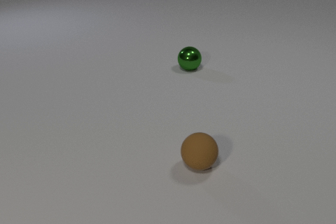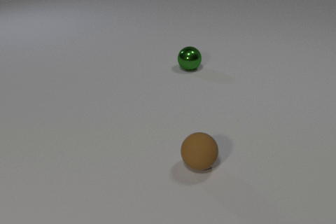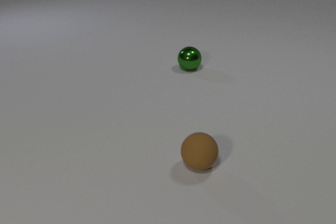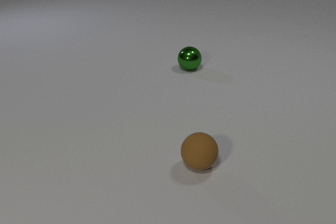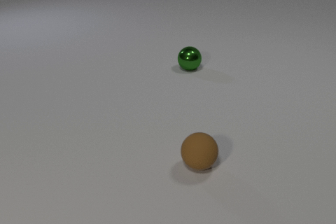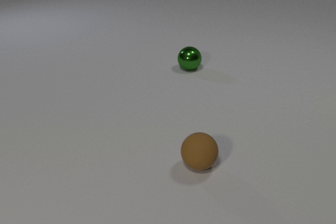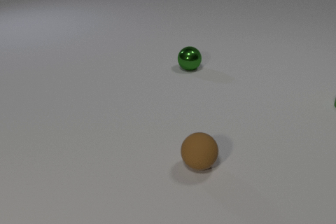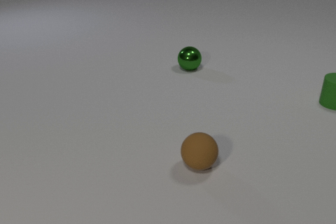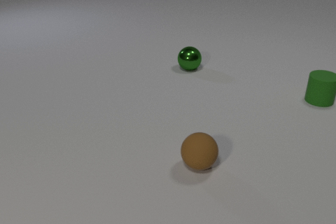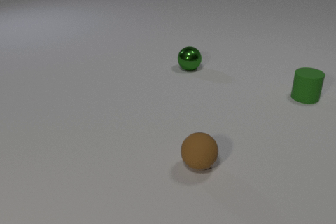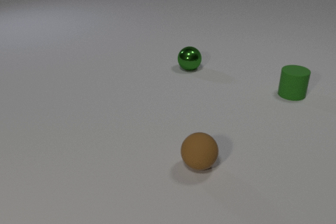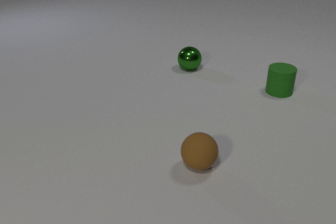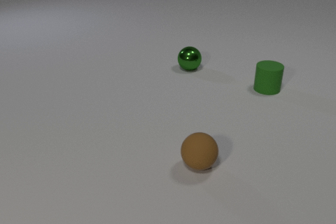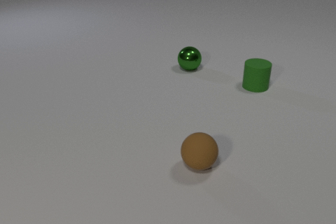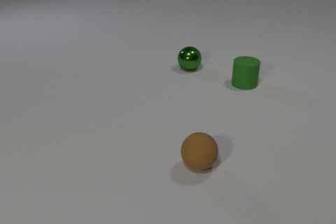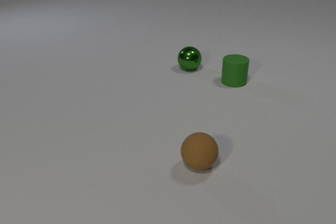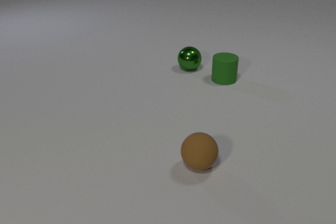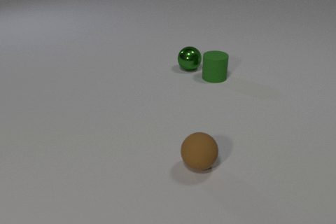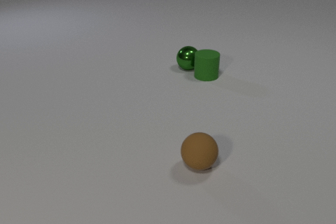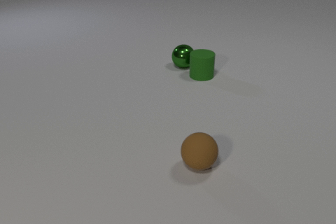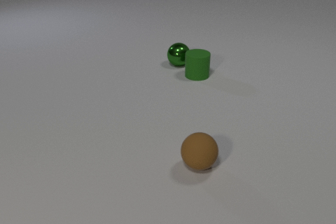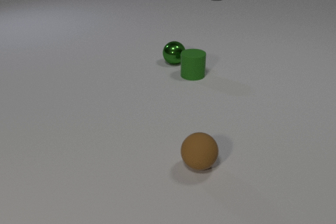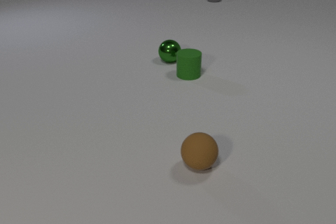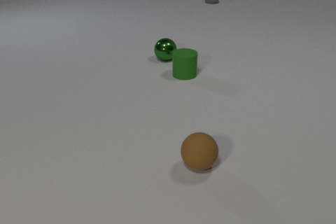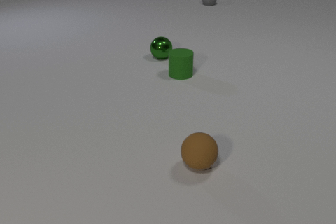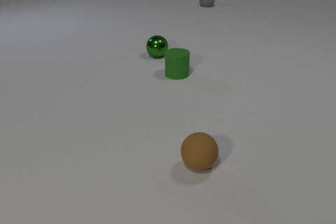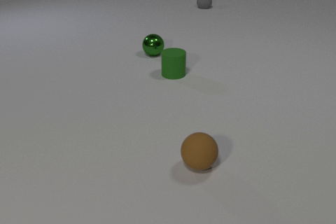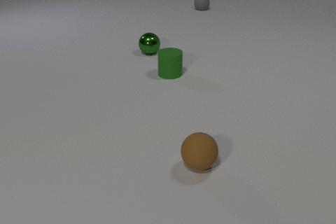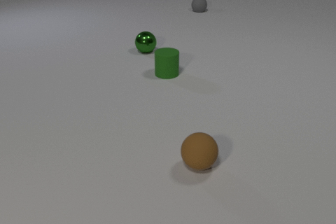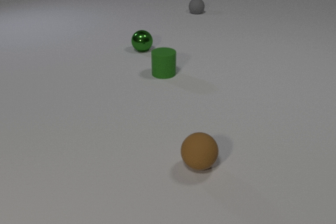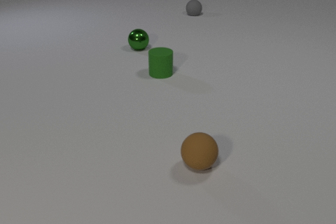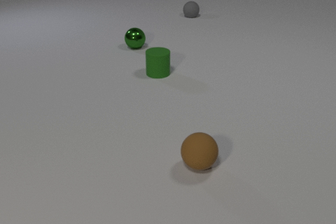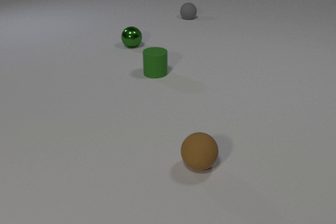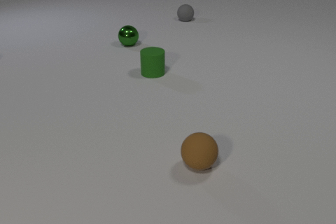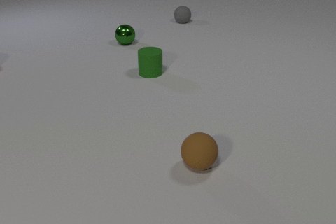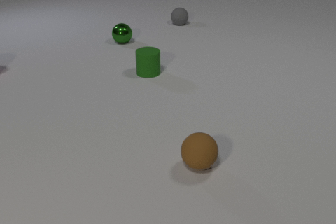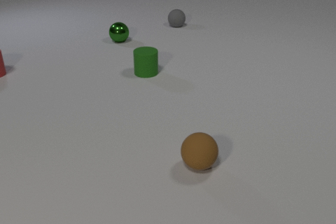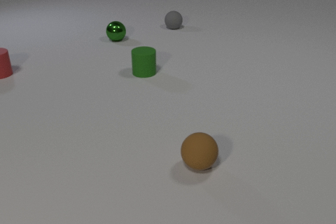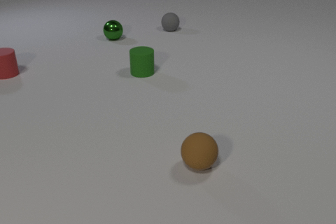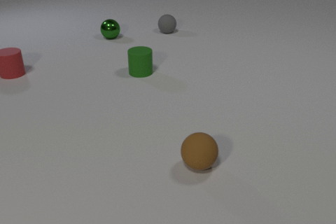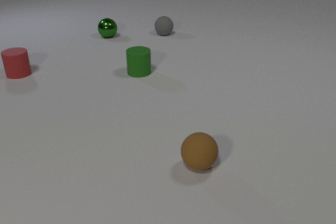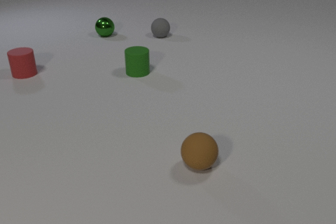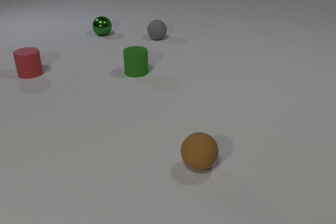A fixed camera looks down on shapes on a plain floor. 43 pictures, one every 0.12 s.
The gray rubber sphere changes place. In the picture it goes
toward the camera.
The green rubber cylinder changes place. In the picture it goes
to the left.
0.00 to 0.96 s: The green rubber cylinder comes in at the right edge, slides to the left.
0.96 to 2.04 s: The green rubber cylinder slides to the left.
2.04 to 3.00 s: The green rubber cylinder slides to the left. The green metal sphere rolls away from the camera and to the left. The gray rubber sphere comes in at the top edge, rolls toward the camera. The green rubber cylinder and the green metal sphere collide.
3.00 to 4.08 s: The green rubber cylinder slides to the left. The green metal sphere rolls away from the camera and to the left. The gray rubber sphere rolls toward the camera and to the left.
4.08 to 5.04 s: The green rubber cylinder slides to the left. The green metal sphere rolls away from the camera and to the left. The gray rubber sphere rolls toward the camera and to the left. The red rubber cylinder comes in at the left edge, slides to the right.
What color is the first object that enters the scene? green.
What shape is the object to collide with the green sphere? cylinder.
What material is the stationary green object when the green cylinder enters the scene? metal.
